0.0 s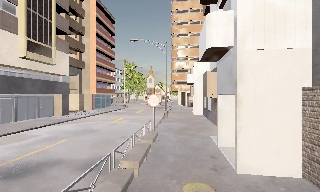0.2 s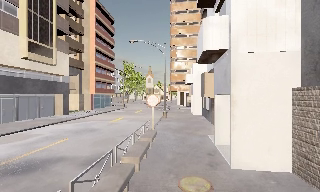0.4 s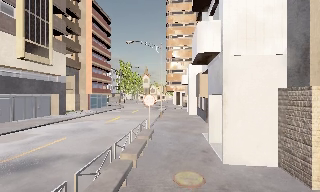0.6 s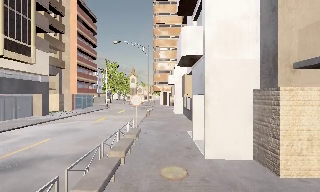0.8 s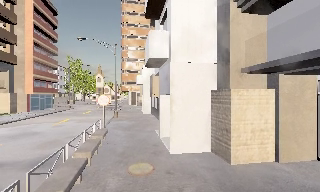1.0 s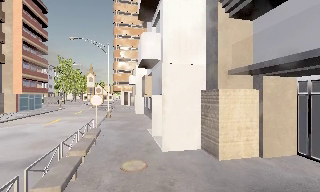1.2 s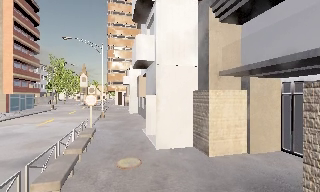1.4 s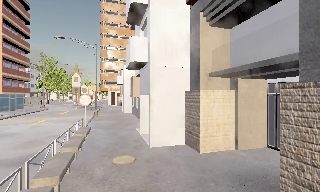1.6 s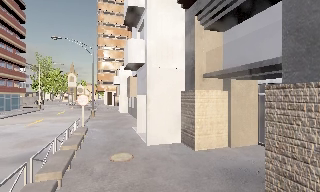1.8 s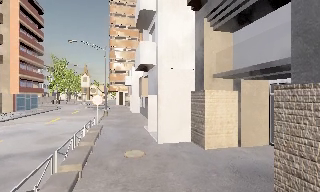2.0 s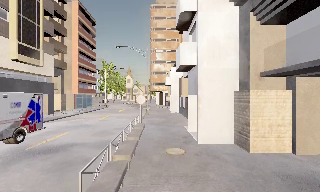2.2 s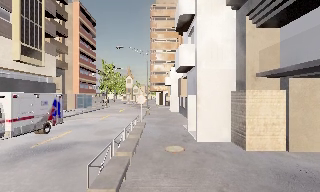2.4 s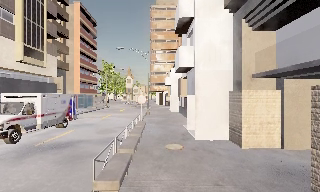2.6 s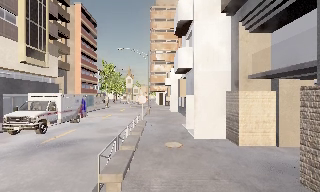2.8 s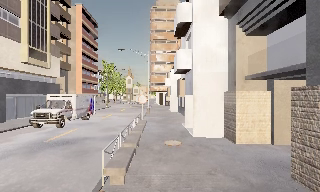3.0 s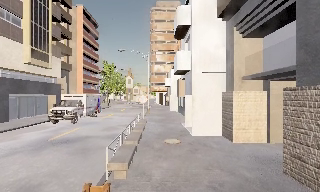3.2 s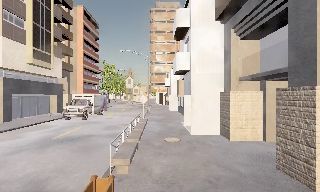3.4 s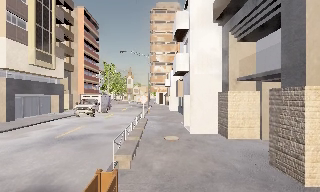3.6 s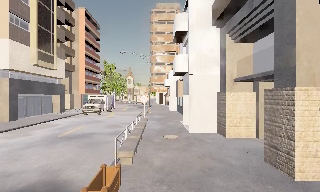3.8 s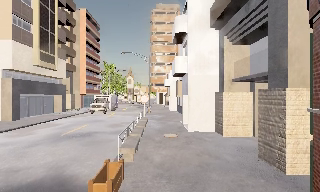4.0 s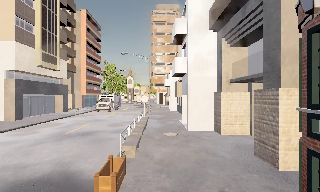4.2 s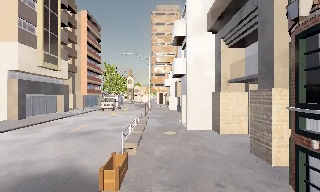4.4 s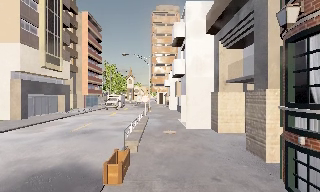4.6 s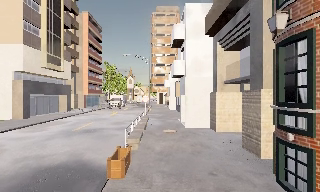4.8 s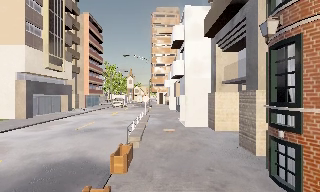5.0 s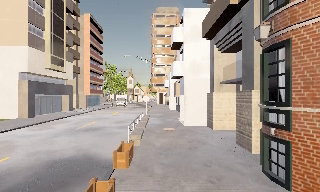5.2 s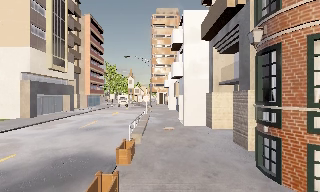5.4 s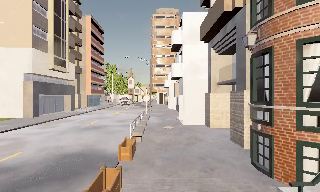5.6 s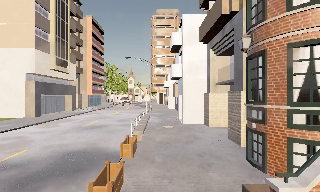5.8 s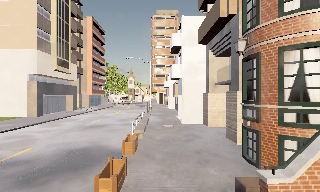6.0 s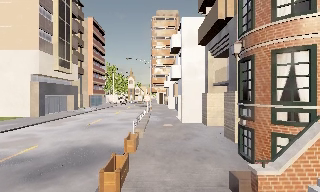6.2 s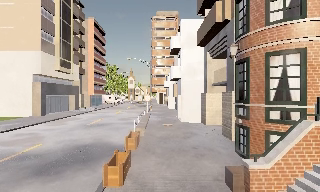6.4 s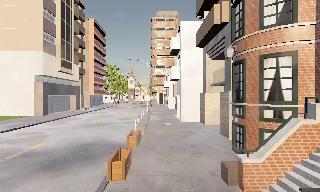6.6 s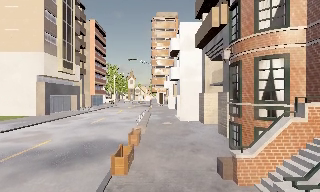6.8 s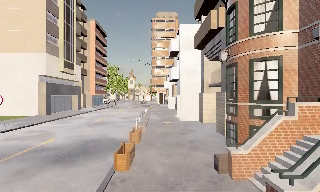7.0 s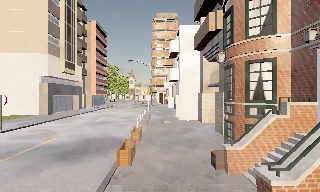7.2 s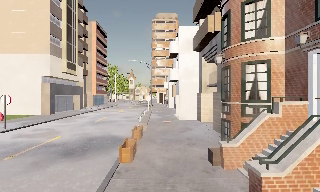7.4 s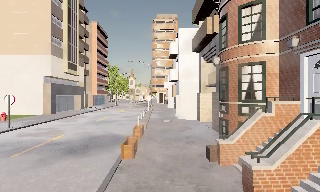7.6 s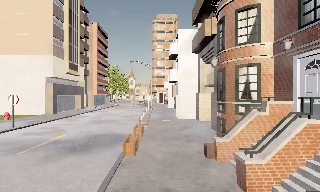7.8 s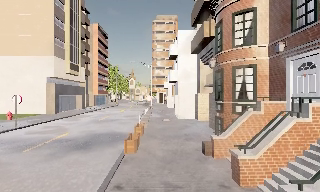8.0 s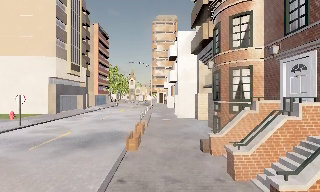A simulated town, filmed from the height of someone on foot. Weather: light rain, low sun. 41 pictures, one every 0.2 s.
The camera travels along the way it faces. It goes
backward.
0.0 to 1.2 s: The camera swings to its right by about 20 degrees, and the scene slides to the left. It travels backward, about 1.5 m, so what stands in front gets smaller.
1.2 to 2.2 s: The scene slides to the right, as the camera pans about 15 degrees to its left. It travels backward, about 1.5 m, so what stands in front gets smaller.
2.2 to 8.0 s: The camera travels backward, about 8 m, so what stands in front gets smaller.
The film runs backward here.
